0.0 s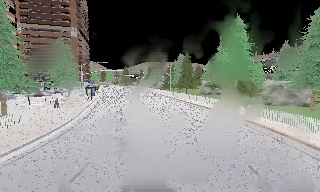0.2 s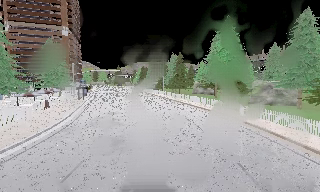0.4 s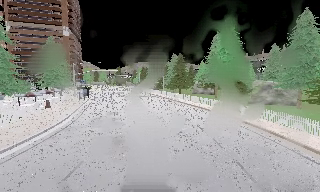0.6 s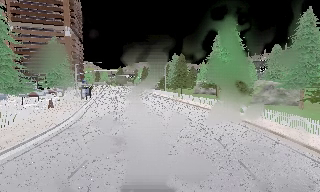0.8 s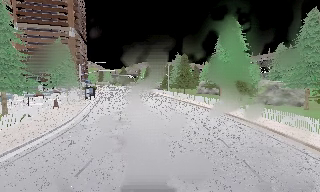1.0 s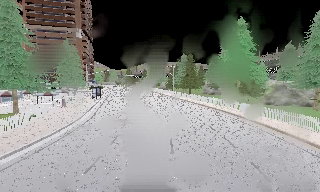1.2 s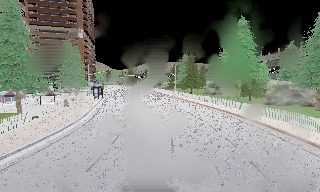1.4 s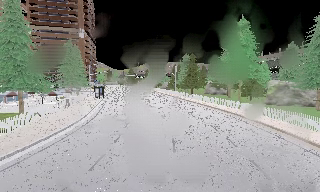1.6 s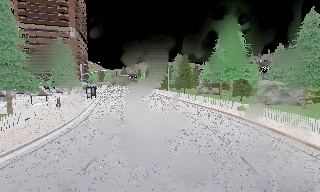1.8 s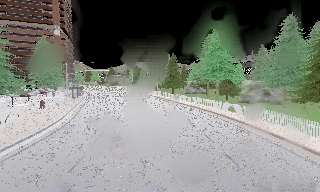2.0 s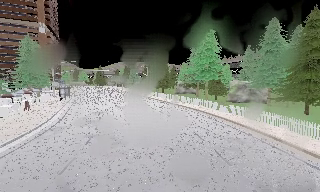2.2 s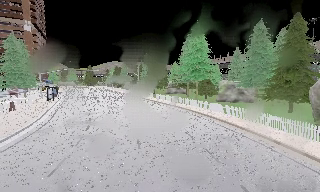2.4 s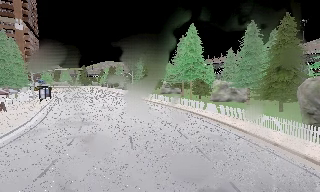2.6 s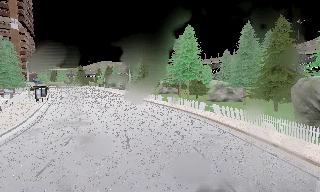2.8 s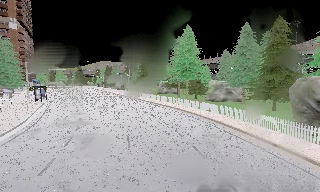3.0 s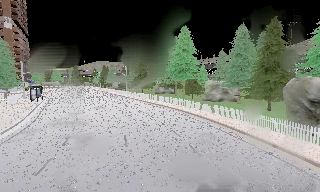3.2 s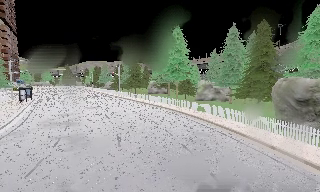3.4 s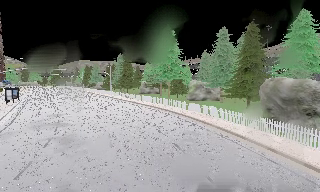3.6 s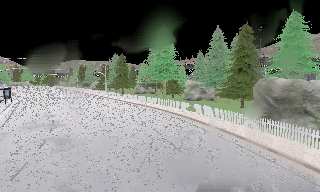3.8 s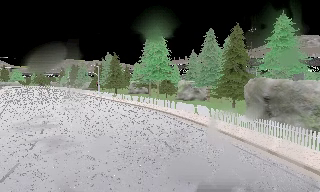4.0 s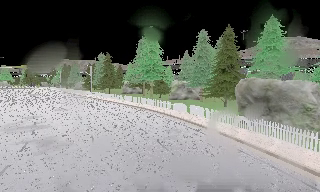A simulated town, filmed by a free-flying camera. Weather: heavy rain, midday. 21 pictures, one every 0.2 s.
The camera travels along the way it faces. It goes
backward.
0.0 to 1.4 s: The camera travels backward, about 0.5 m, so what stands in front gets smaller.
1.4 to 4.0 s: The camera pans to its right, which is clockwise from overhead, by about 30 degrees. It travels backward, about 1.5 m, so what stands in front gets smaller.
The film runs backward here.
